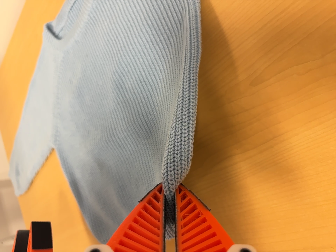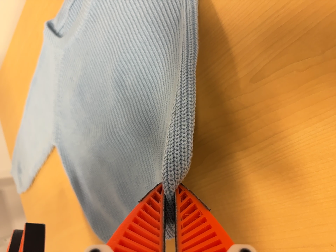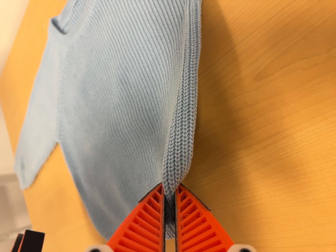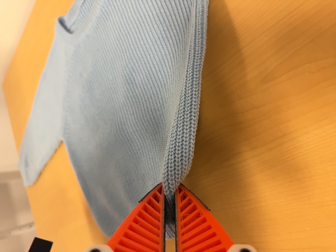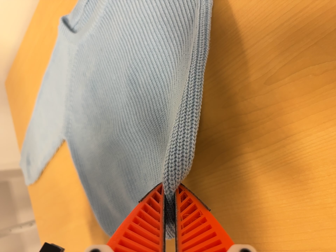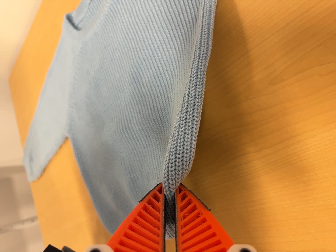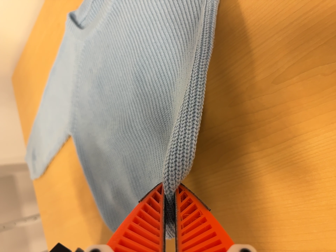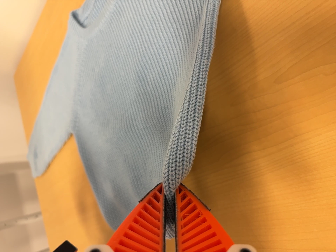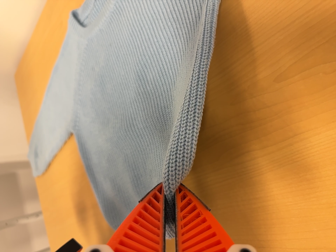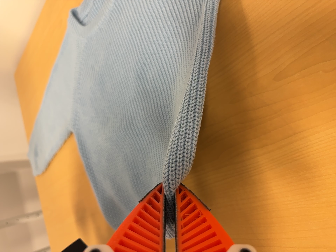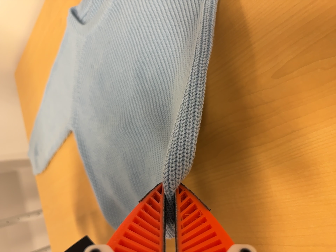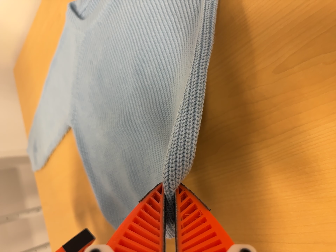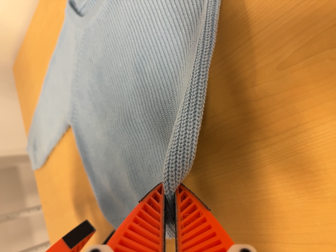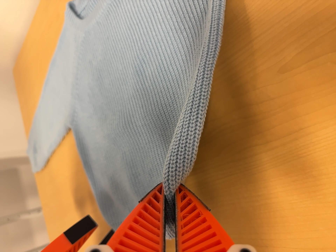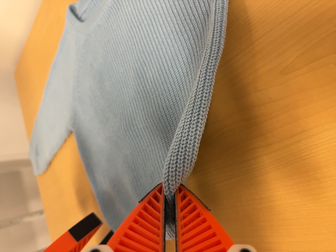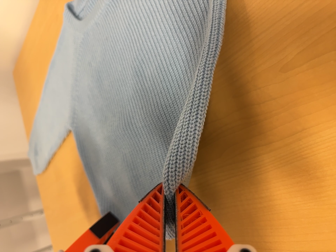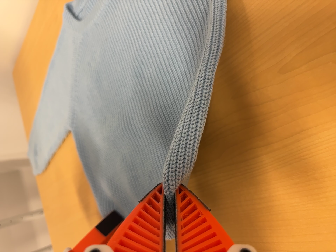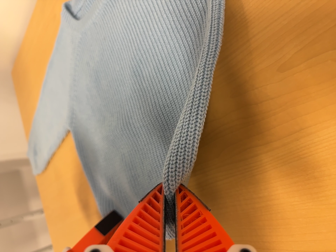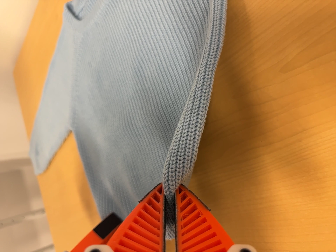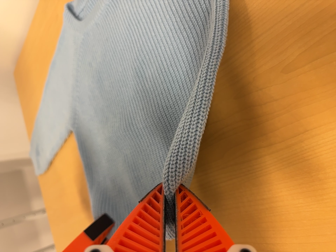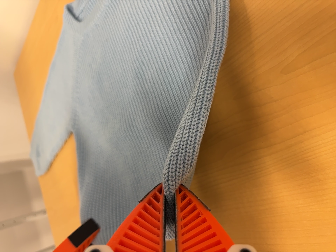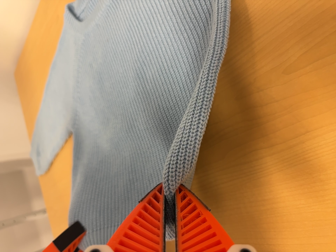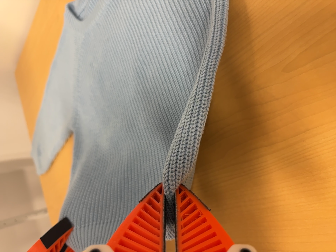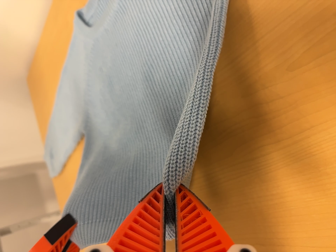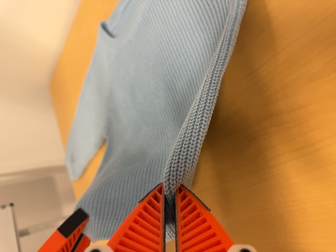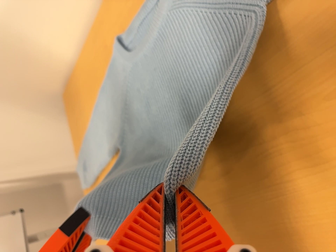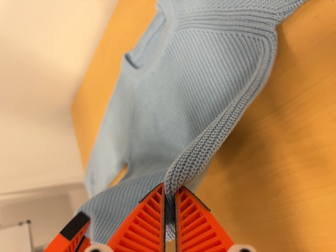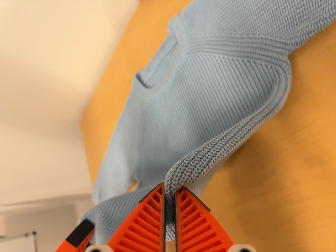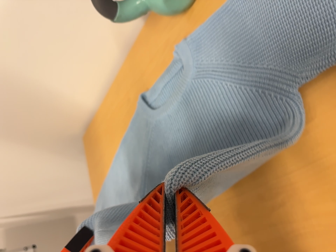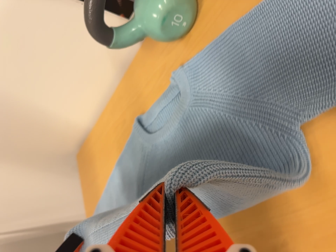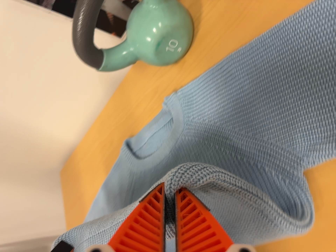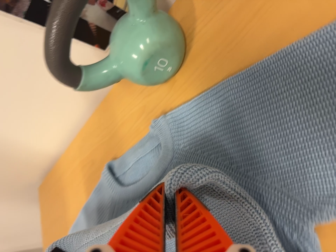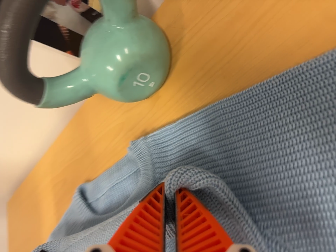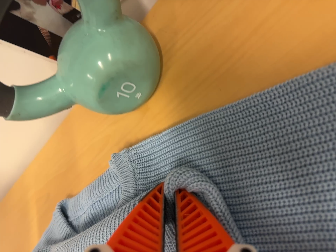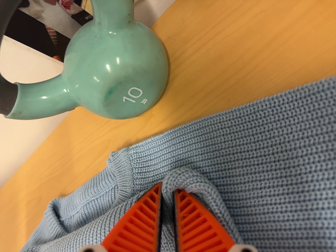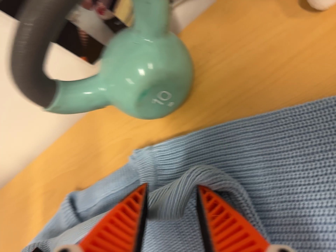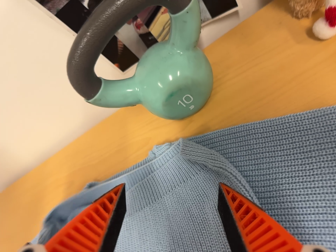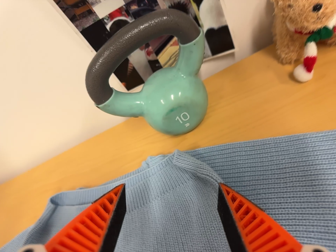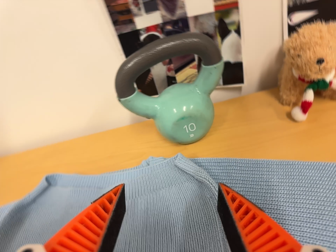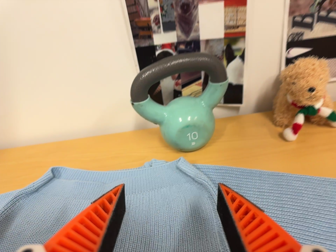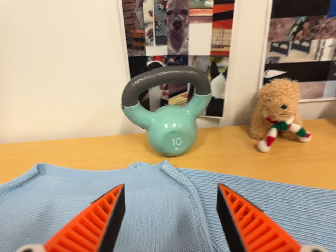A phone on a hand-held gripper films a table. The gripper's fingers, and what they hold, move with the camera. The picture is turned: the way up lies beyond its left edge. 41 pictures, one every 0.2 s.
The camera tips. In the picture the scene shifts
downward.
The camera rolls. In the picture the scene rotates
clockwise.
0.0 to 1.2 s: The camera shifts only a little, or ends up much as it began.
1.2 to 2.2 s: The camera keeps its place and its aim.
2.2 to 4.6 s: The camera shifts only a little, or ends up much as it began.
4.6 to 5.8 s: The camera travels toward the top of its view and to its left, about 10 cm, so close, fixed things drift downward. Its aim tips toward the top of its view by about 10 degrees, and the scene shifts downward.
5.8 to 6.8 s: The camera swings to its right by about 10 degrees, and the scene slides to the left. It travels forward and toward the top of its view, about 18 cm, so what stands in front looms larger. It rolls about its line of sight by about 10 degrees, and the scene rotates clockwise.
6.8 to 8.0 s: The camera pans to its right by about 15 degrees. It travels backward, toward the bottom of its view and to its left, about 28 cm, so what stands in front gets smaller. Its aim tips toward the top of its view by about 30 degrees. It rolls about its line of sight by about 40 degrees, and the scene rotates clockwise.
The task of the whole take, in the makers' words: fold up.
The film runs forward here.
